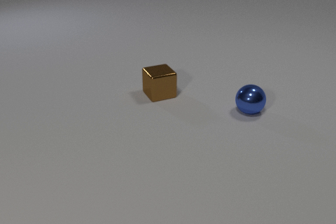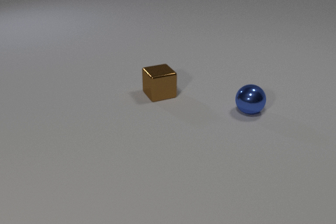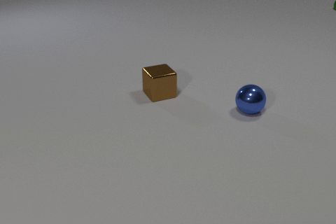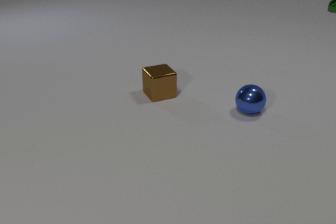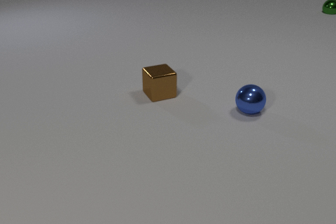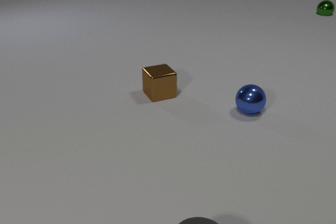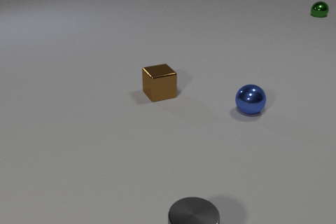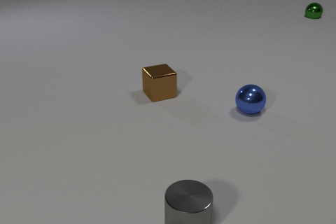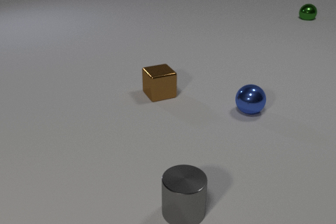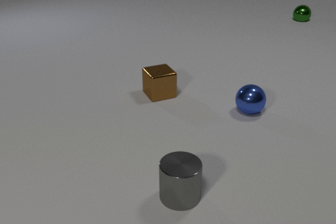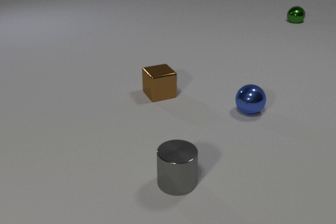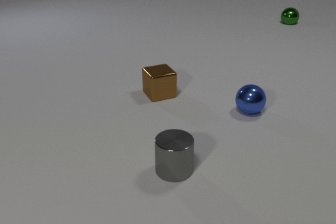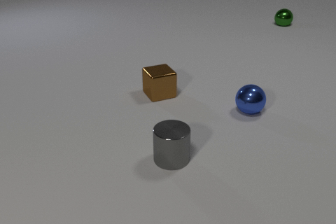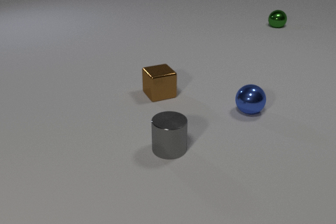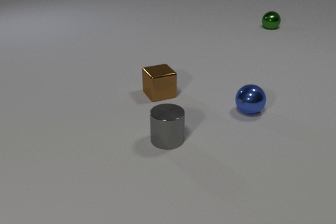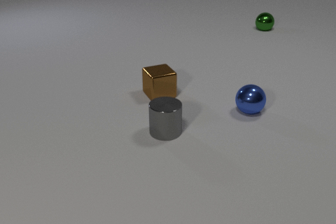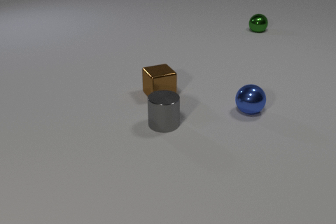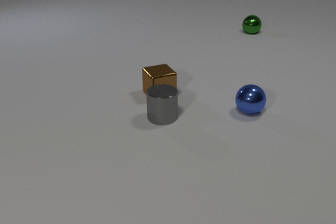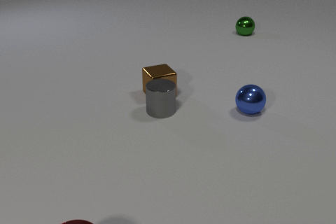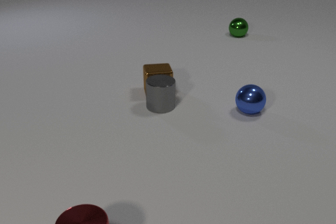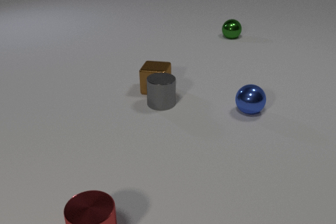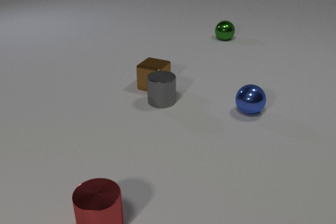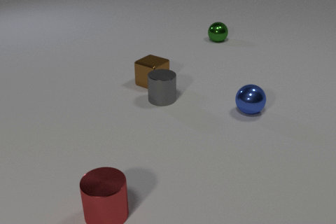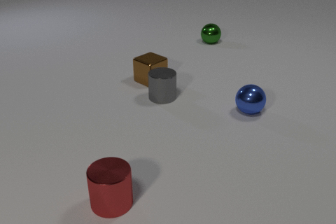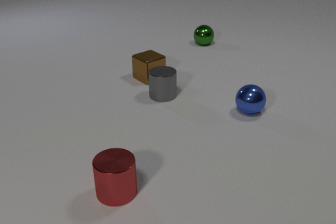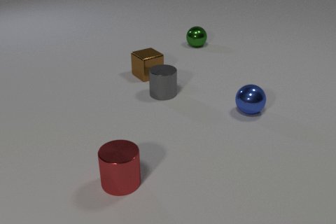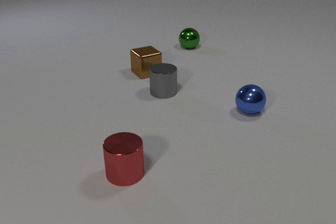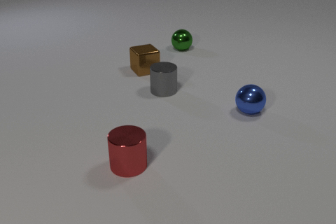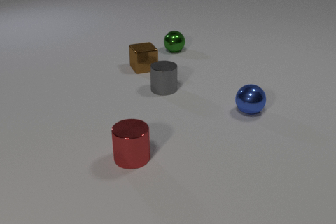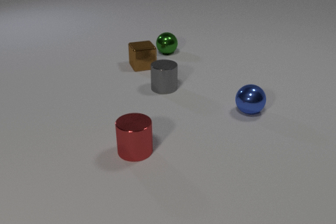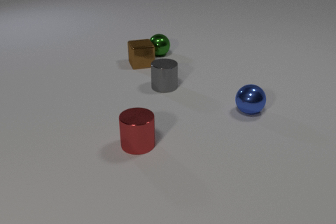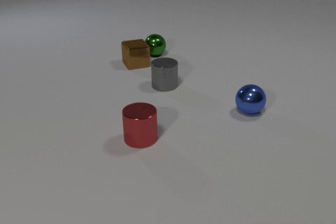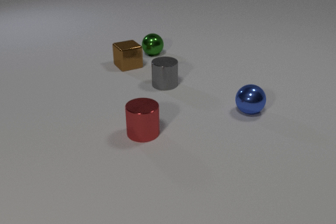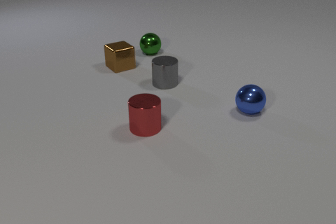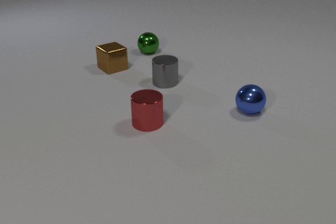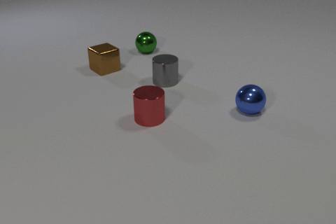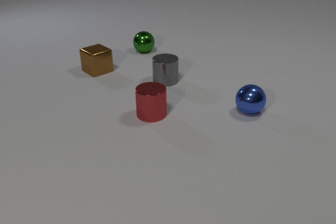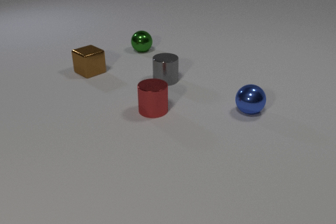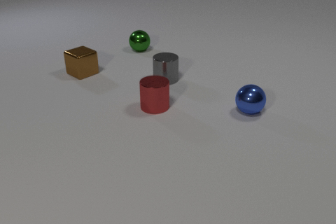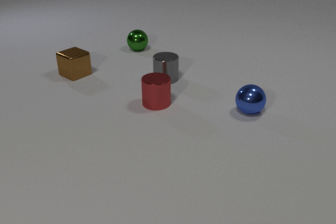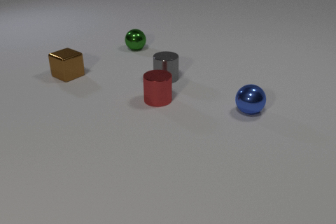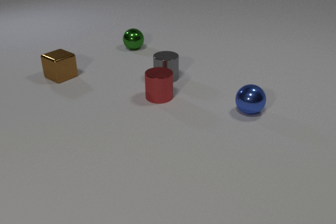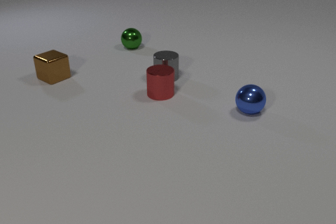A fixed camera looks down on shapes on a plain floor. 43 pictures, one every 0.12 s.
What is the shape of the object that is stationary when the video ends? sphere.
What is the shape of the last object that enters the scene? cylinder.
How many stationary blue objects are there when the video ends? 1.
0.00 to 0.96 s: The gray metal cylinder comes in at the bottom edge, slides away from the camera. The green metal sphere comes in at the right edge, rolls toward the camera and to the left.
0.96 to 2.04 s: The gray metal cylinder slides away from the camera. The green metal sphere rolls toward the camera and to the left.
2.04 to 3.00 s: The gray metal cylinder slides away from the camera. The brown metal cube slides away from the camera, spins so that its near face slides to the left, clockwise seen from above. The red metal cylinder comes in at the bottom edge, slides away from the camera. The green metal sphere rolls to the left and toward the camera. The gray metal cylinder and the brown metal cube collide.
3.00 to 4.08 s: The gray metal cylinder slides away from the camera. The brown metal cube slides to the left and away from the camera. The red metal cylinder slides away from the camera. The green metal sphere rolls to the left and toward the camera. The brown metal cube and the green metal sphere collide.
4.08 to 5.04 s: The gray metal cylinder slides away from the camera. The brown metal cube slides to the left. The red metal cylinder slides away from the camera. The green metal sphere rolls to the left and away from the camera.
